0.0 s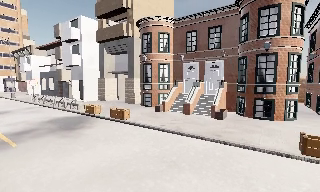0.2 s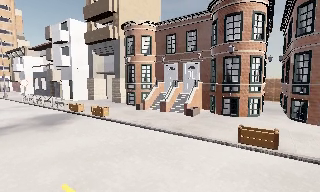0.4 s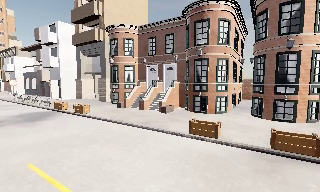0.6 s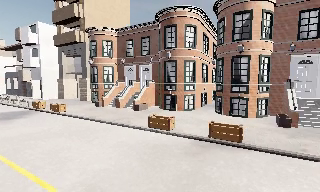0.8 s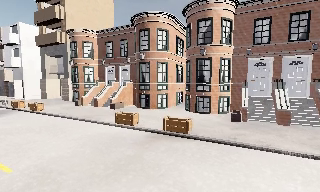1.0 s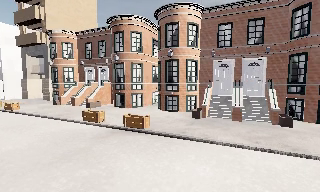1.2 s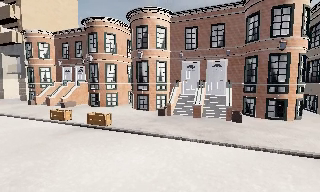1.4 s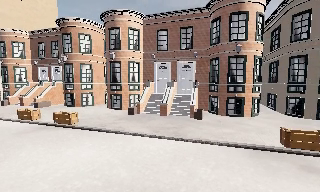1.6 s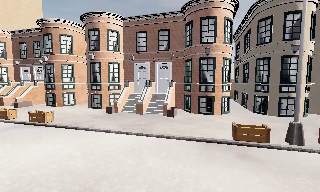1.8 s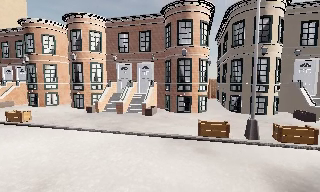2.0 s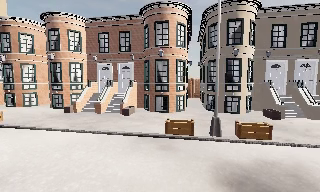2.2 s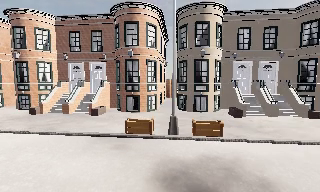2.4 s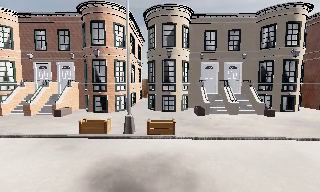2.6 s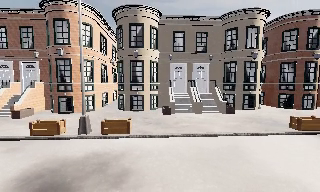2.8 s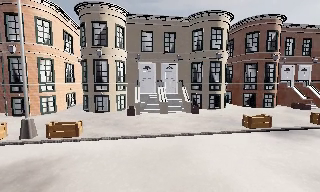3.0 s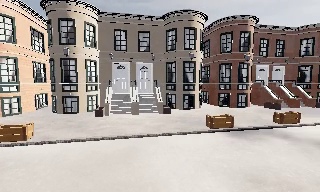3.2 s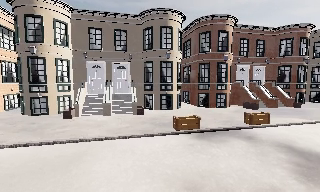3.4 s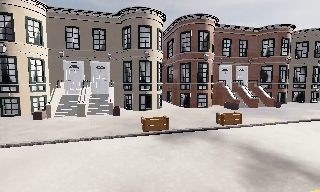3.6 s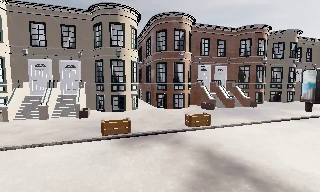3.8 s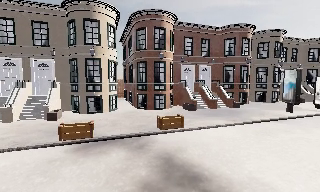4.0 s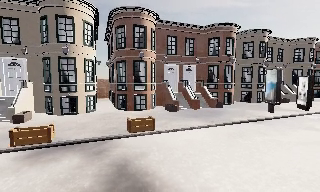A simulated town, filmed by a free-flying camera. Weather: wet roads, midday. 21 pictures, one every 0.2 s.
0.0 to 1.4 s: The camera pans to its right, which is clockwise from overhead, by about 15 degrees. It travels to its right and backward, about 11 m, so close, fixed things drift to the left.
1.4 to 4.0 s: The camera swings to its right by about 40 degrees, and the scene slides to the left. It travels to its right, about 15 m, so close, fixed things drift to the left.
The film runs forward here.
